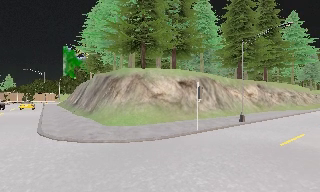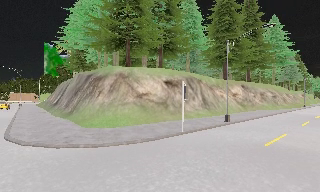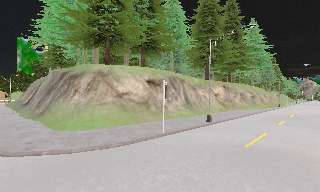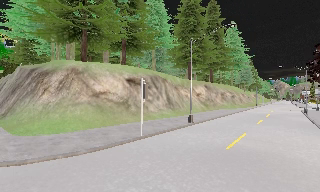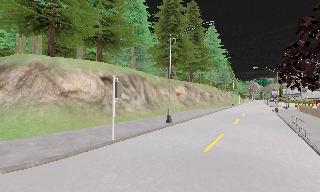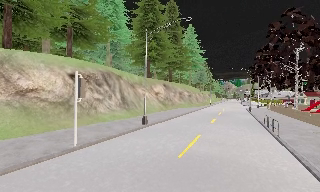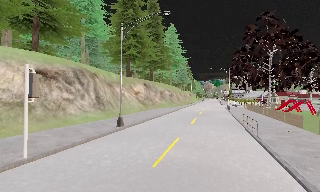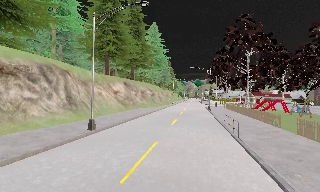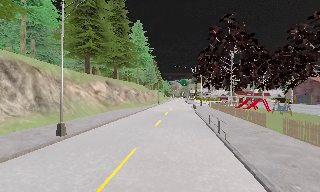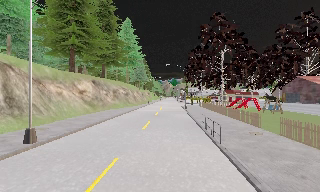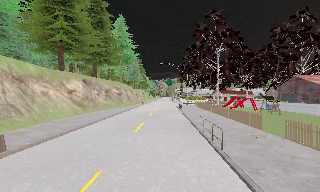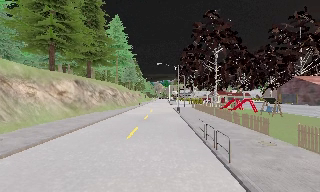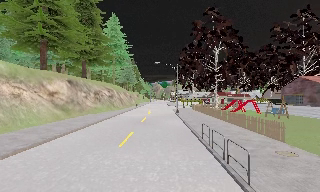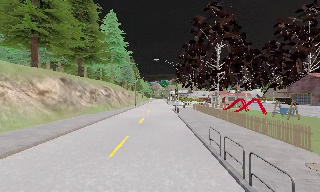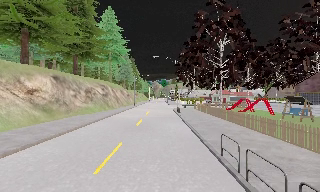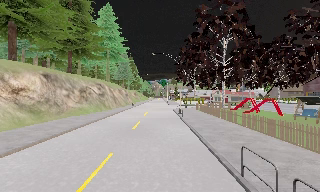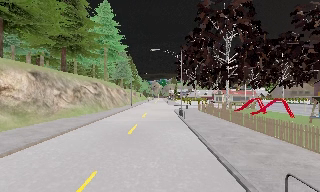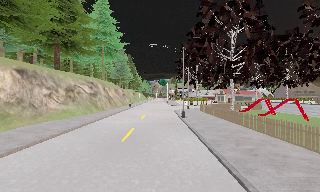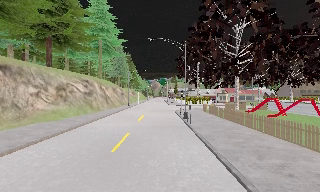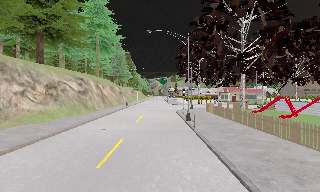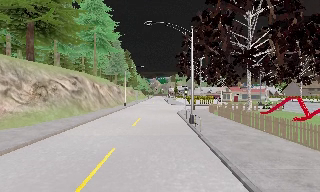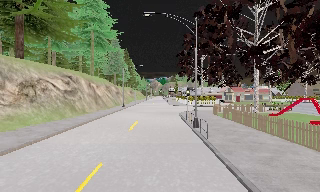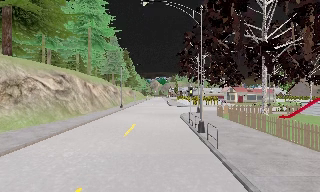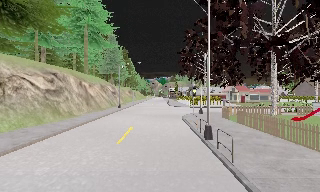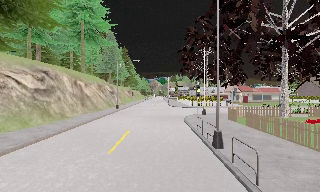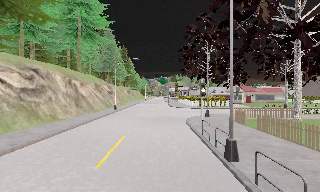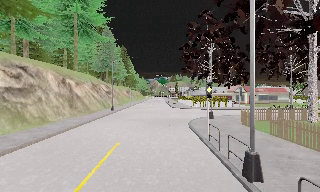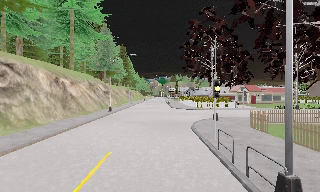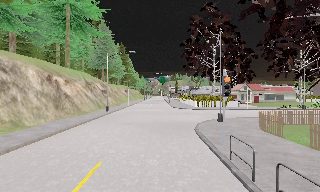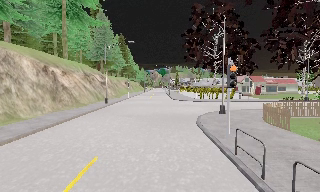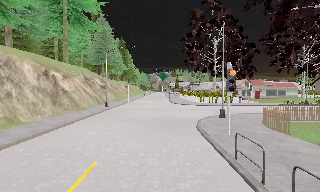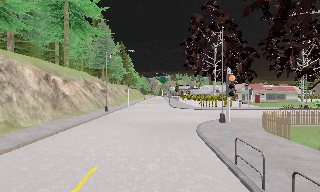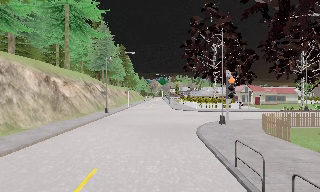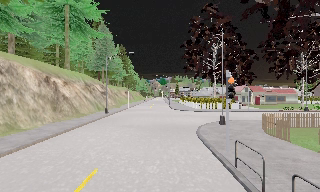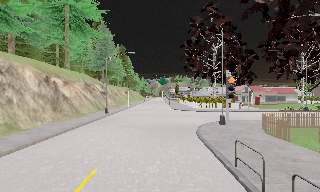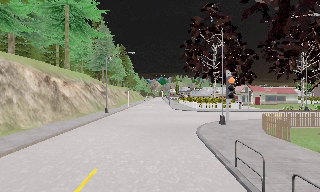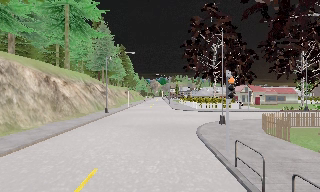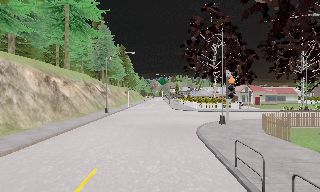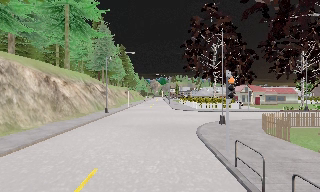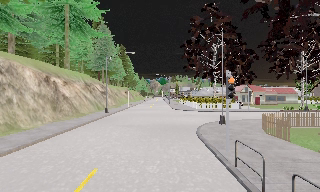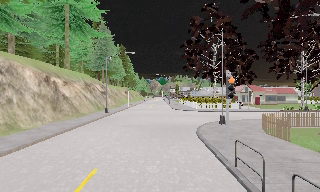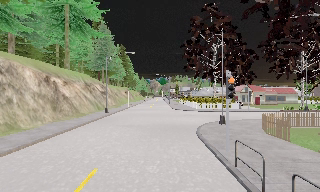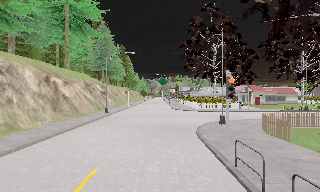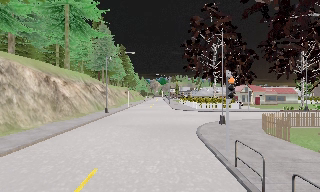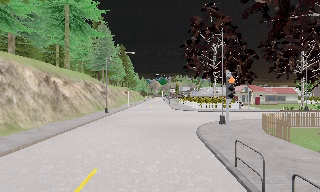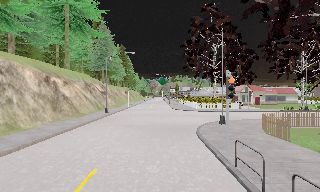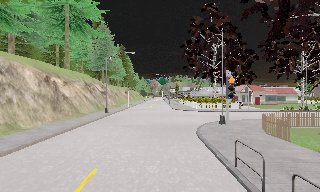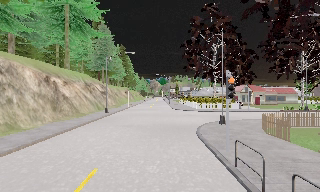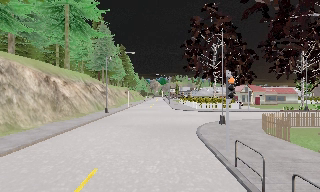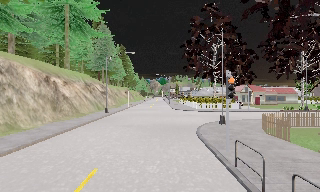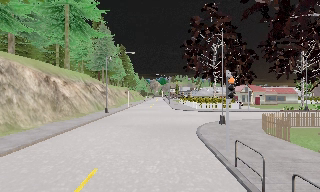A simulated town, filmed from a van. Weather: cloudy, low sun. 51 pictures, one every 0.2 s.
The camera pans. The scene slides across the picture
to the left.
The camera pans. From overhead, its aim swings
clockwise.
0.0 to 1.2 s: The camera pans to its right, which is clockwise from overhead, by about 35 degrees. It travels forward and to its right, about 4.5 m.
1.2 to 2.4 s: The camera pans to its right, which is clockwise from overhead, by about 20 degrees. It travels forward, about 6 m, so what stands in front looms larger.
2.4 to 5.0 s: The camera travels forward, about 19 m, so what stands in front looms larger.
5.0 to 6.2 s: The camera travels forward, about 4 m, so what stands in front looms larger. It loses speed.
6.2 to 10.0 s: The camera keeps its place and its aim.
The film runs forward here.
